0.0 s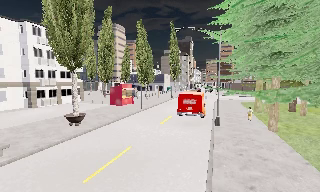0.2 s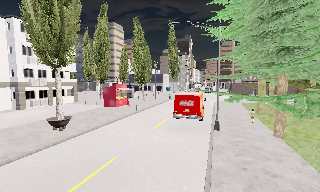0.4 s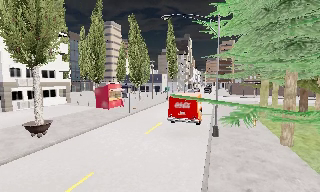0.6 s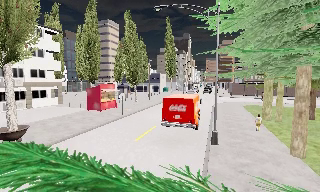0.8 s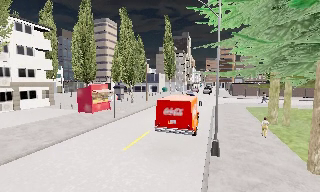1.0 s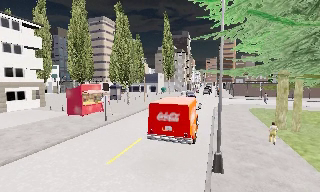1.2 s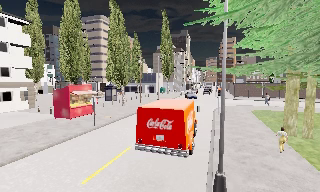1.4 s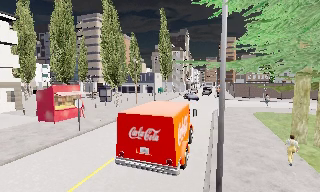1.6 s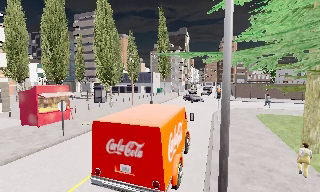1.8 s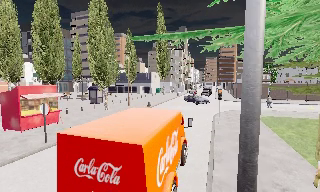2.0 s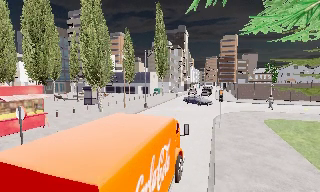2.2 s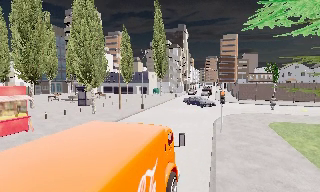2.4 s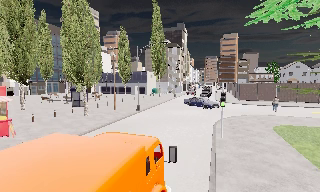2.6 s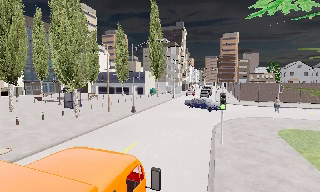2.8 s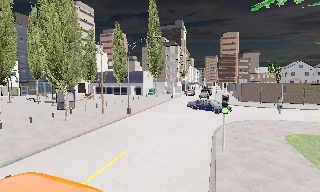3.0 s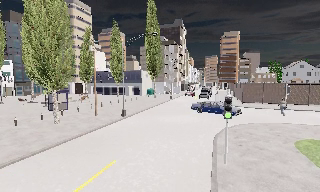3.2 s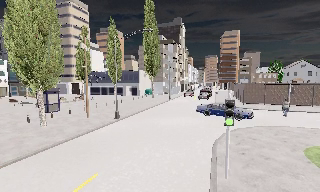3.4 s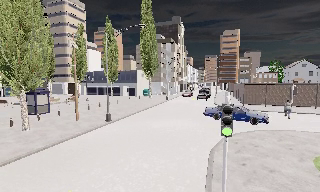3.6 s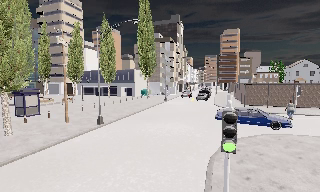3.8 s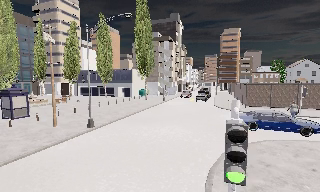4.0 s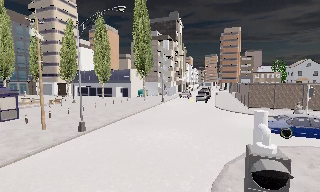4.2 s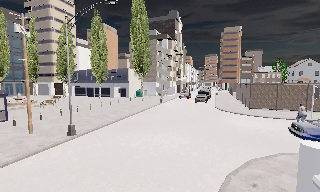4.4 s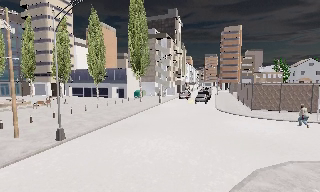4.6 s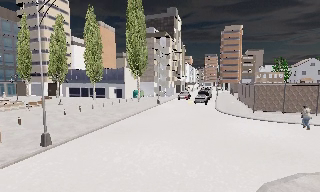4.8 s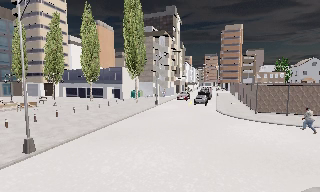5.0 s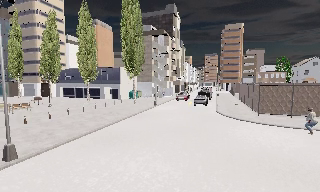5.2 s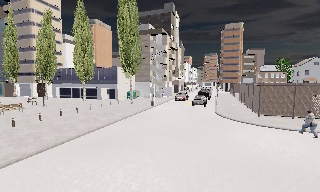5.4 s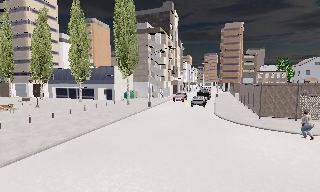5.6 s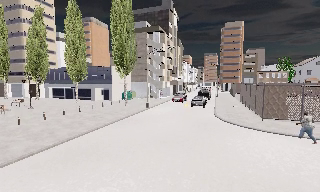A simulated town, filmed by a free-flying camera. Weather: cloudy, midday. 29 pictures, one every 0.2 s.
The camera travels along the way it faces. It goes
forward.
0.0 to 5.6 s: The camera travels forward, about 30 m, so what stands in front looms larger. It loses speed.
The film runs forward here.
